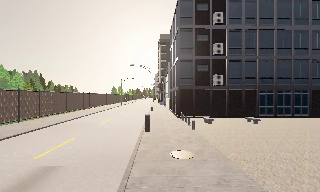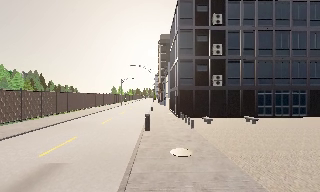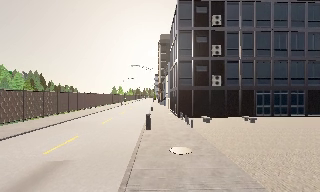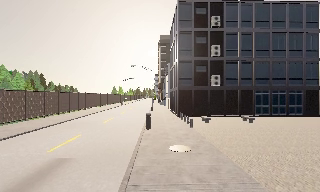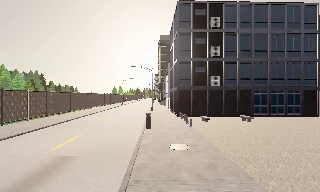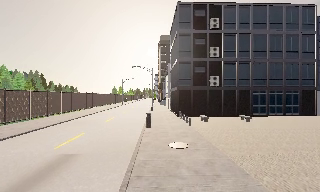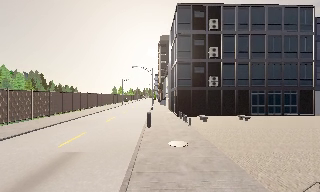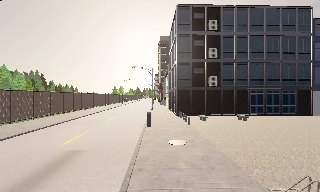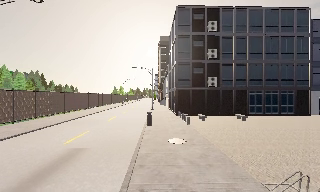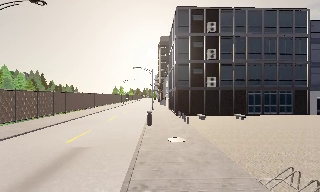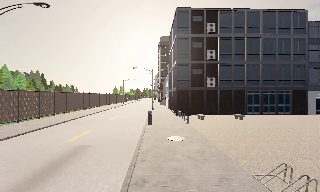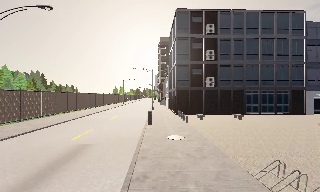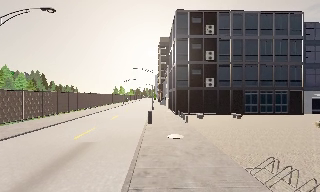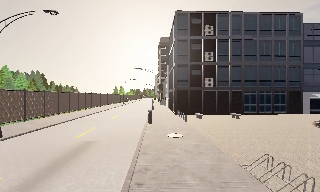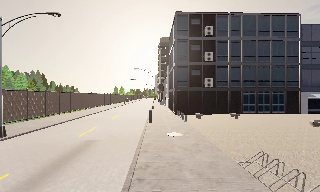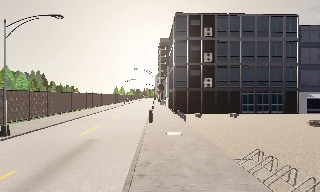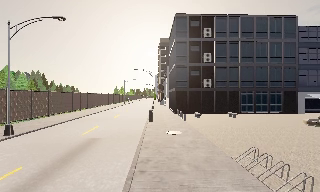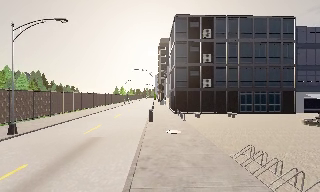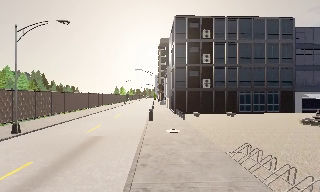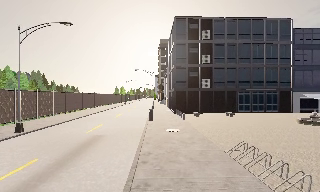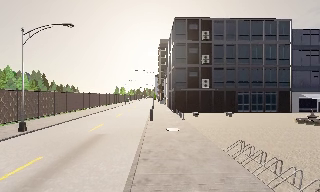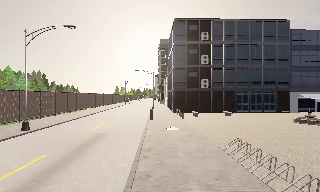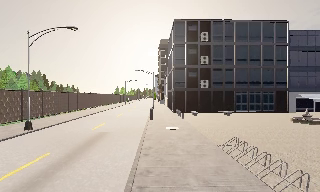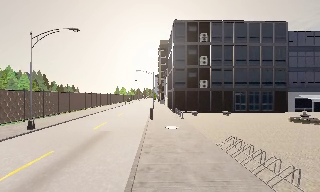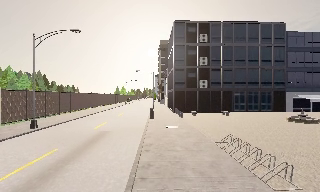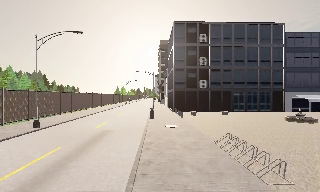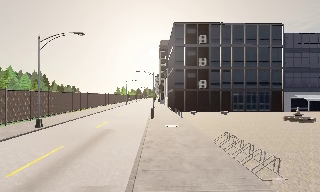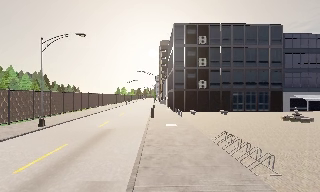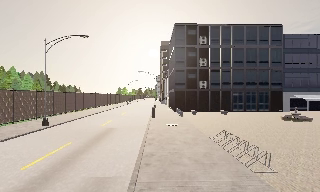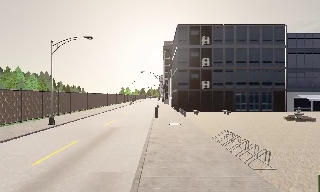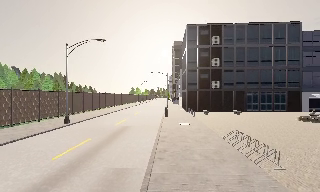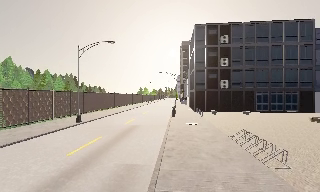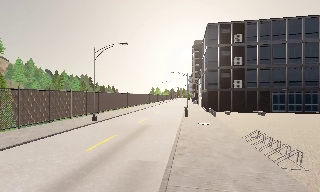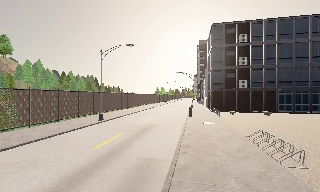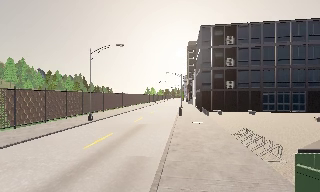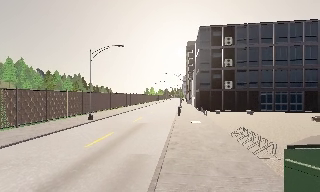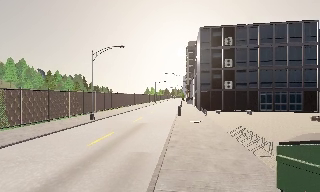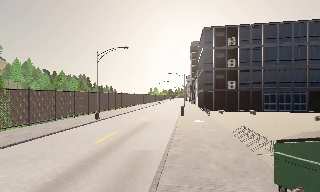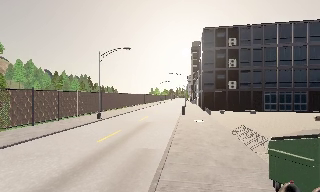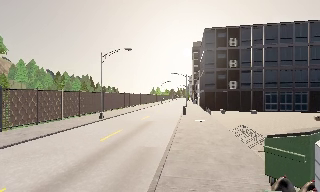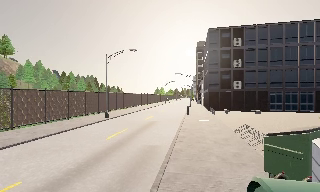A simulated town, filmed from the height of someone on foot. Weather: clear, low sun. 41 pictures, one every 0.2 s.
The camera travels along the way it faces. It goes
backward.
0.0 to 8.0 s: The camera pans to its left, which is counterclockwise from overhead, by about 15 degrees. It travels backward, about 10 m, so what stands in front gets smaller.
The film runs backward here.
